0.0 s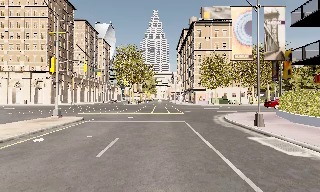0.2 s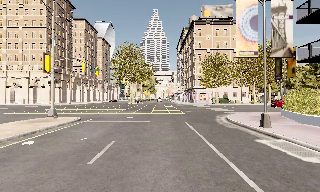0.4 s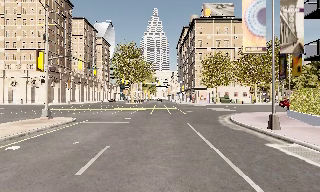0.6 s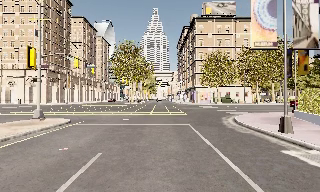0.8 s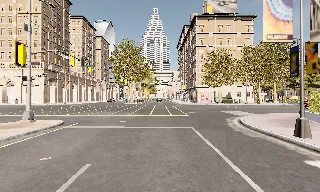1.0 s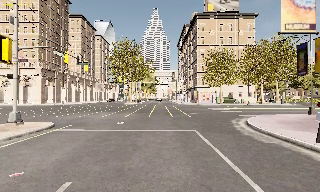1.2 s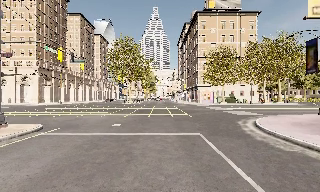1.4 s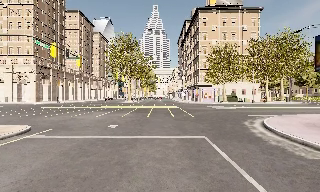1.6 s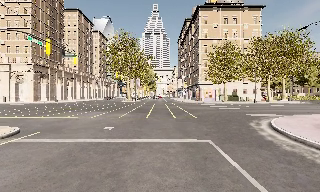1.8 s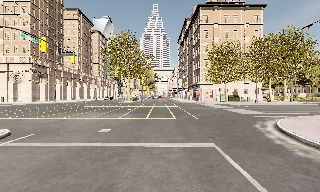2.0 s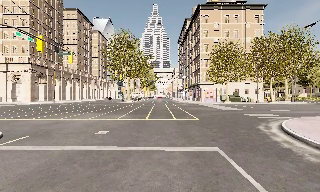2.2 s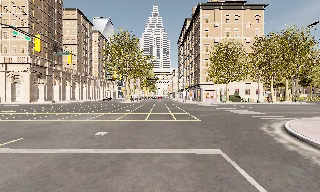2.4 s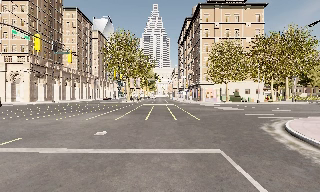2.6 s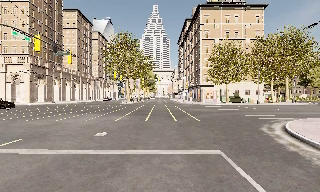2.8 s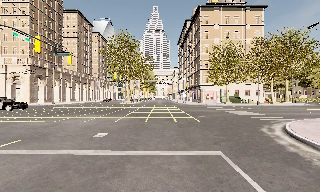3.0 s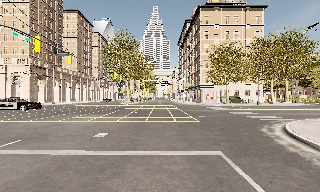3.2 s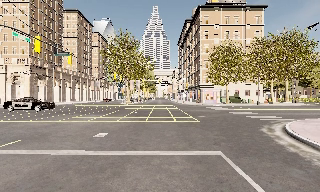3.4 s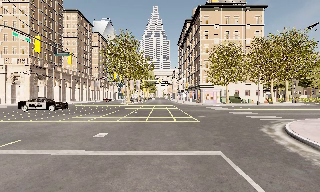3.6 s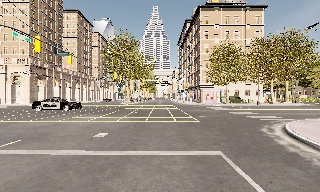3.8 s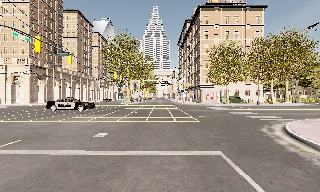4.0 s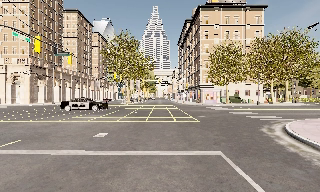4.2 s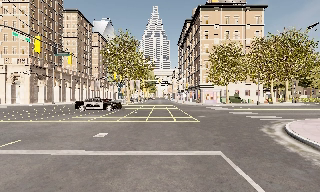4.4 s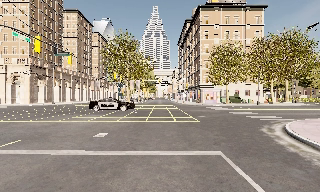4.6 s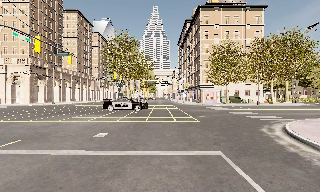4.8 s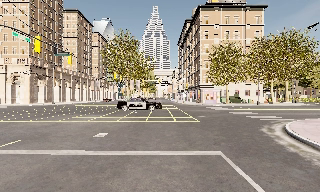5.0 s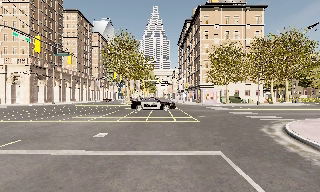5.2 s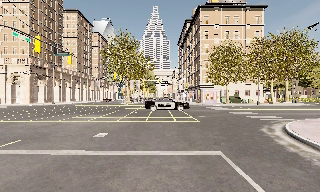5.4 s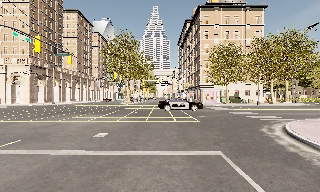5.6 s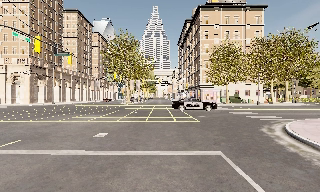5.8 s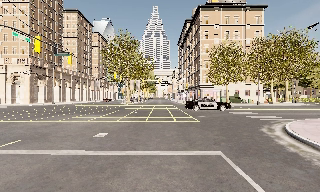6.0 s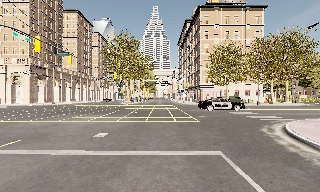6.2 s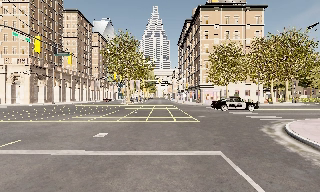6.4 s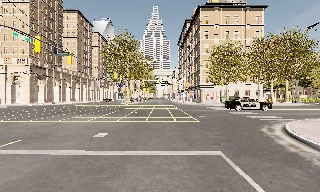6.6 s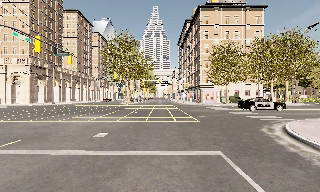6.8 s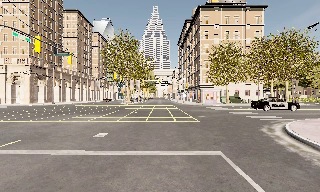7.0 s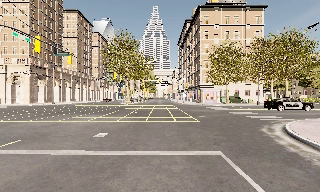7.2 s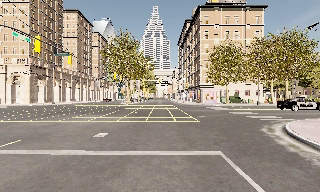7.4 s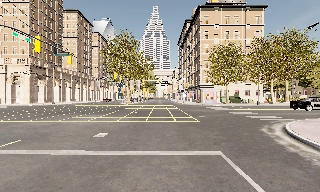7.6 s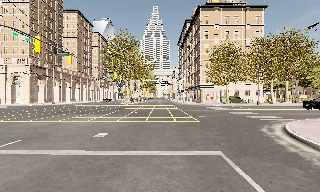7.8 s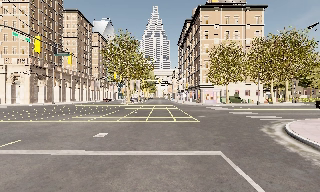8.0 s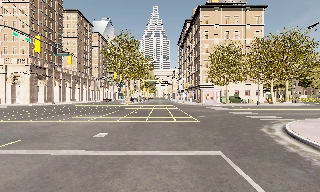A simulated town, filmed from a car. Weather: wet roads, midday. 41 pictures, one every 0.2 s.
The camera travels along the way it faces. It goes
forward.
0.0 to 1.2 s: The camera travels forward, about 4.5 m, so what stands in front looms larger.
1.2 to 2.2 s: The camera travels forward, about 2.5 m, so what stands in front looms larger. It loses speed.
2.2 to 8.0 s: The camera keeps its place and its aim.
The film runs forward here.
